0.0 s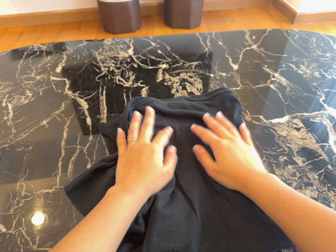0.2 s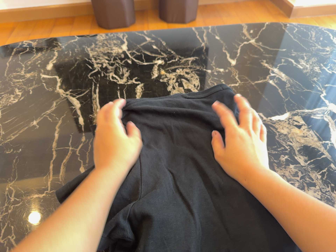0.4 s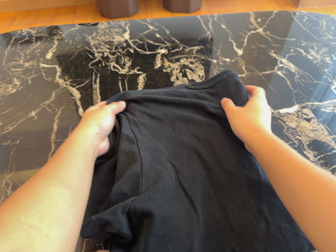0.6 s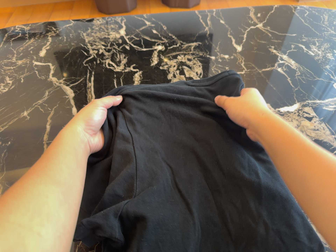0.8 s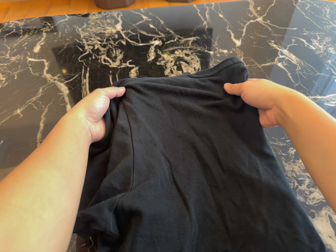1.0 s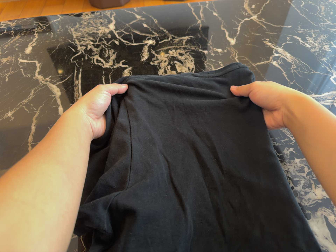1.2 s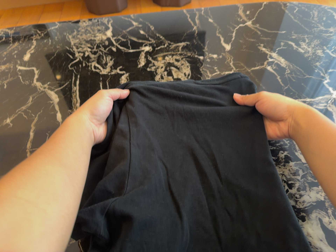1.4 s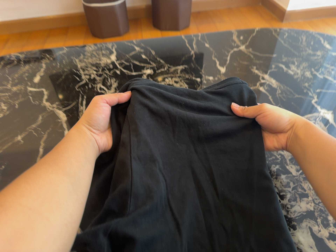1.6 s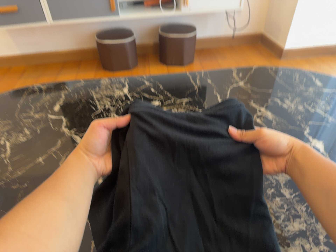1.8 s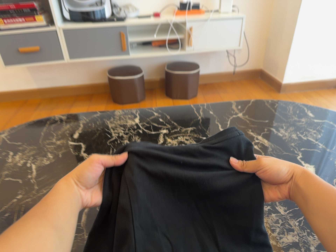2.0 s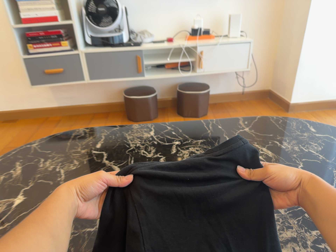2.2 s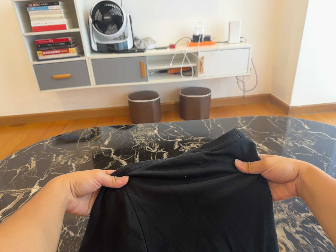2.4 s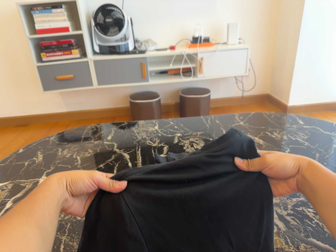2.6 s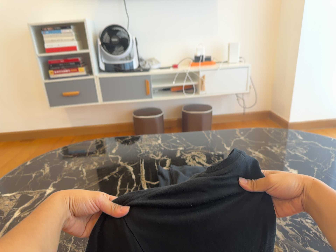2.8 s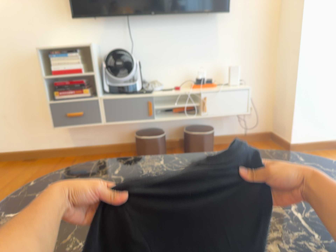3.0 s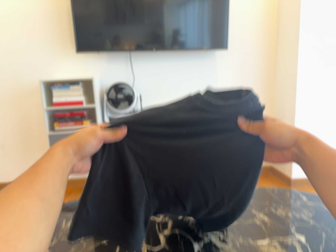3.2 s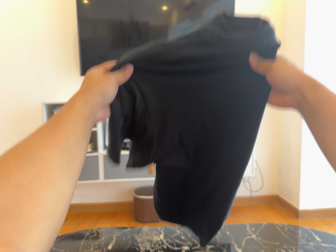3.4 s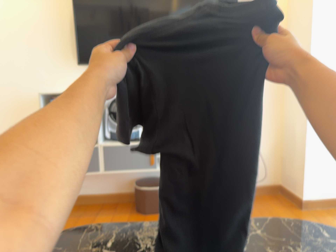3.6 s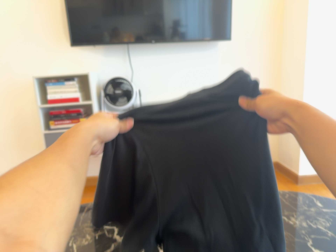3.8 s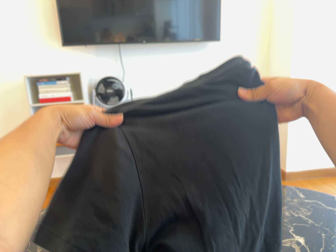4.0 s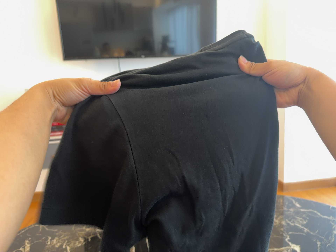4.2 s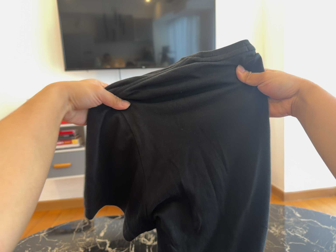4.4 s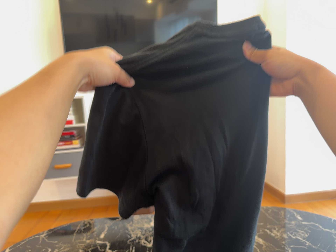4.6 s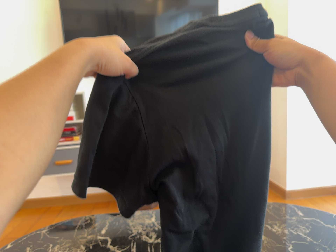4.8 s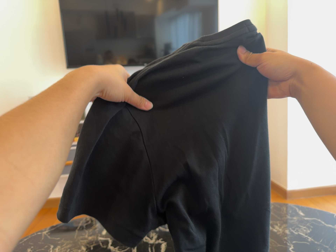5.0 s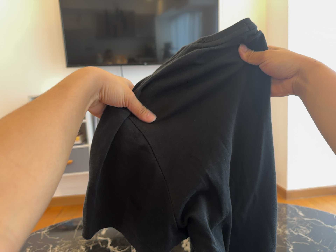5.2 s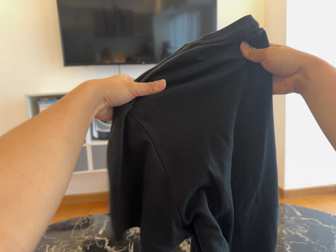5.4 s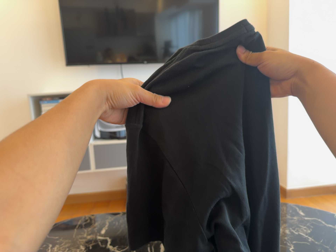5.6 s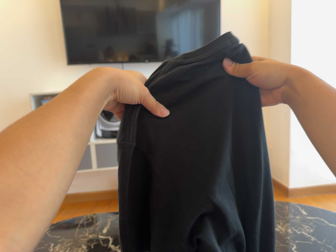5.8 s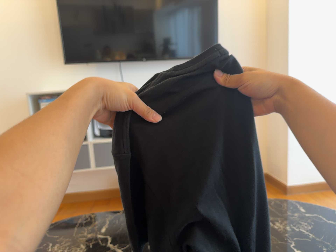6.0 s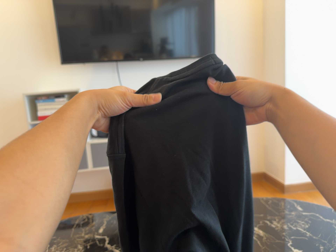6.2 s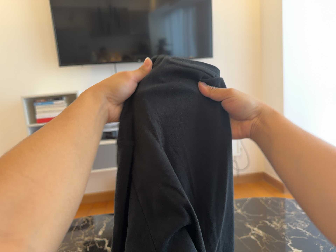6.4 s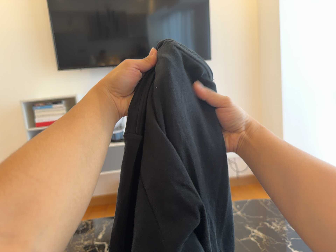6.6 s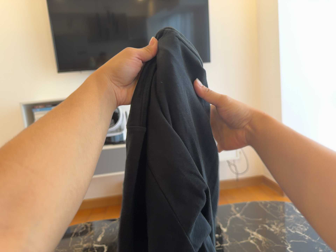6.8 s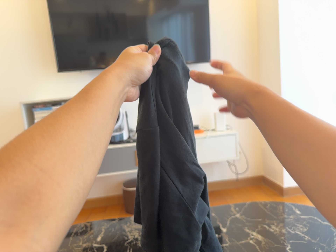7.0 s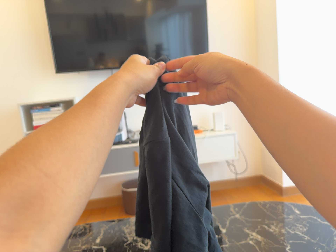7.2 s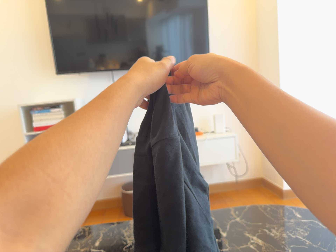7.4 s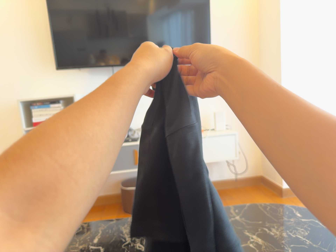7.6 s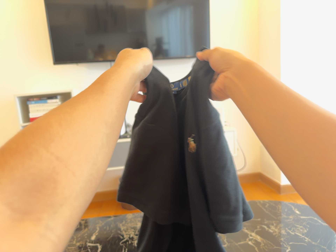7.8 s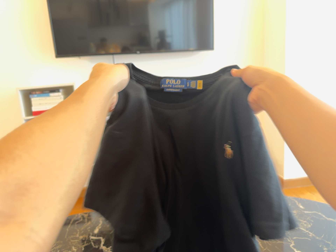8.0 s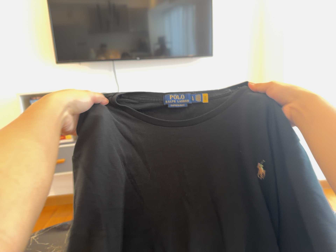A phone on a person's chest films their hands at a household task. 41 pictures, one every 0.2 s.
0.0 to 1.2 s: The camera travels forward, about 7 cm, so what stands in front looms larger.
1.2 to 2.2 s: The camera travels backward, about 32 cm, so what stands in front gets smaller. Its aim tips toward the top of its view by about 25 degrees, and the scene shifts downward.
2.2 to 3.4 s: The camera's aim tips toward the top of its view by about 20 degrees, and the scene shifts downward.
3.4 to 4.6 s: The camera travels backward, about 8 cm, so what stands in front gets smaller.
4.6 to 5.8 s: The camera shifts only a little, or ends up much as it began.
5.8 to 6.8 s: The camera keeps its place and its aim.
6.8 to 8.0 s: The camera shifts only a little, or ends up much as it began.
The film runs backward here.
